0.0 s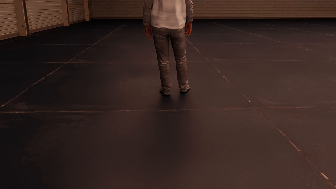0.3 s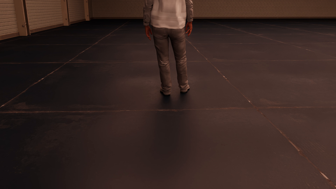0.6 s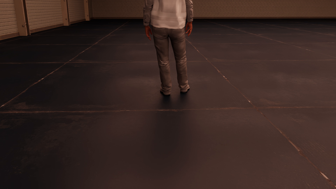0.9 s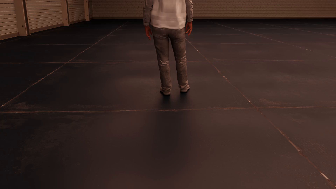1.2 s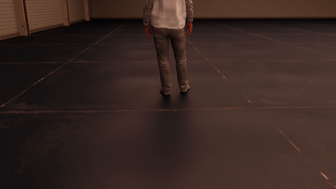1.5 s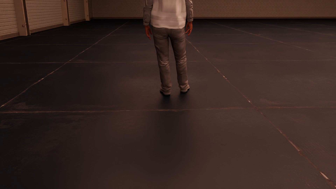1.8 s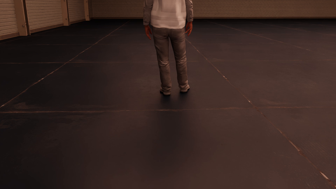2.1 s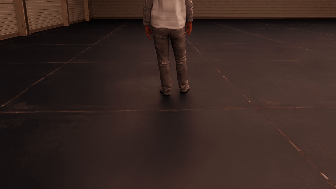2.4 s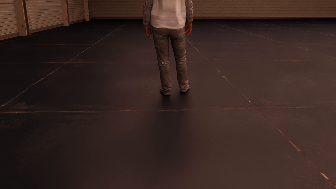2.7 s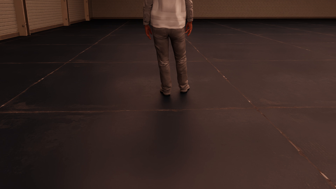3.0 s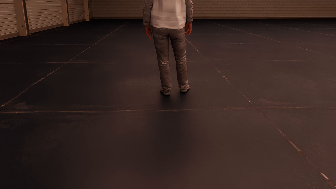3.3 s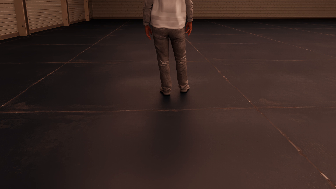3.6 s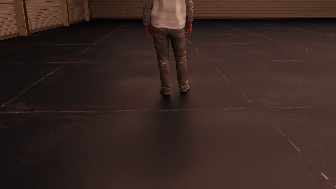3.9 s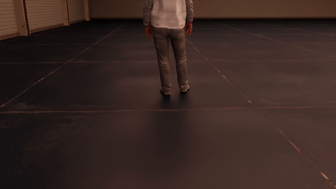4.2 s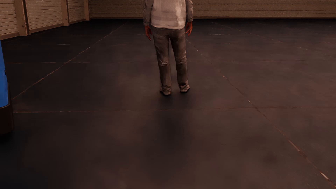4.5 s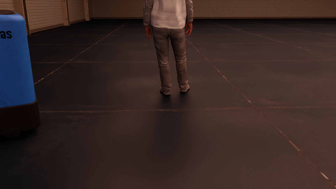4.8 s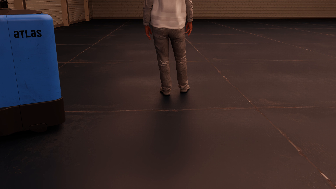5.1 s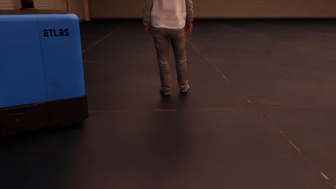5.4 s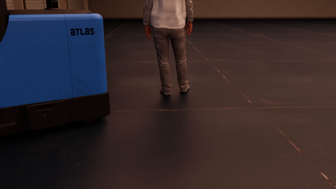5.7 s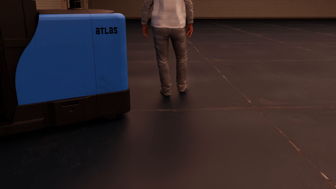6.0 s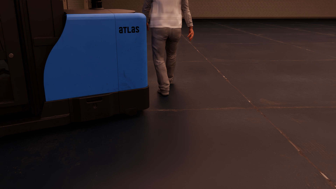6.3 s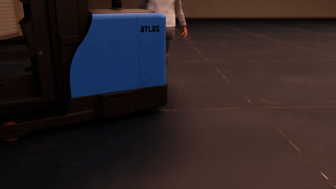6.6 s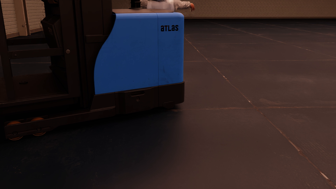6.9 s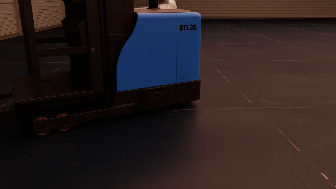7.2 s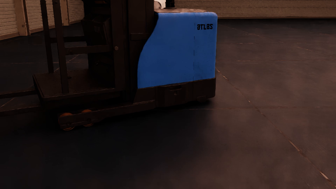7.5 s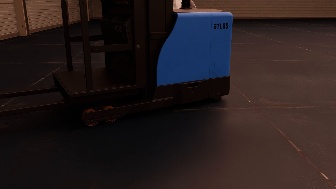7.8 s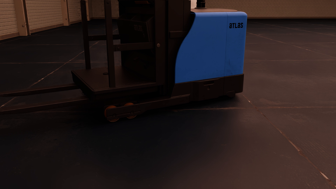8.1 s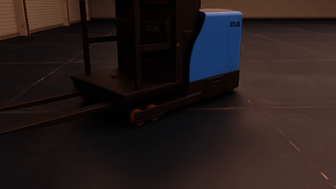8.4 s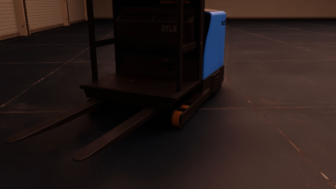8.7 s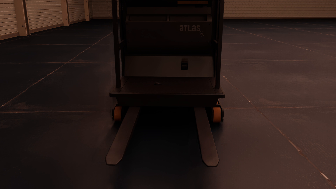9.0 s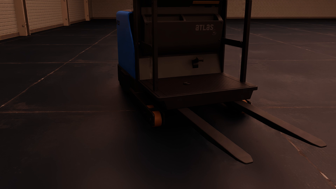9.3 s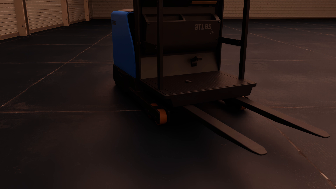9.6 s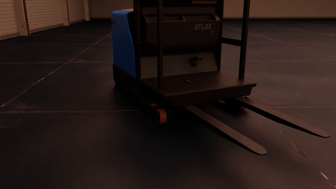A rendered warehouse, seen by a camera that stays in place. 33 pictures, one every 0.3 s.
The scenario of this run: Near miss between a forklift and a person.
